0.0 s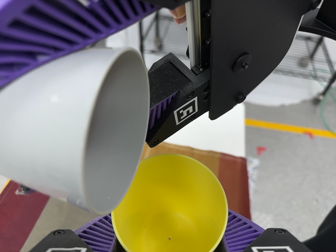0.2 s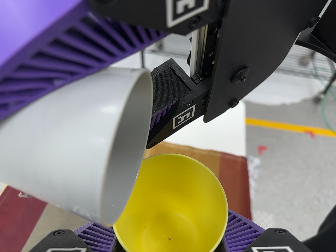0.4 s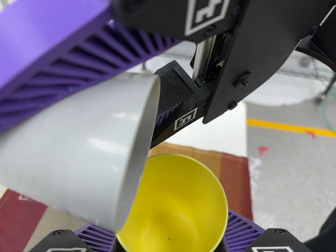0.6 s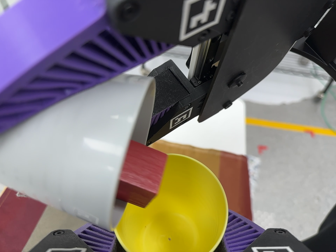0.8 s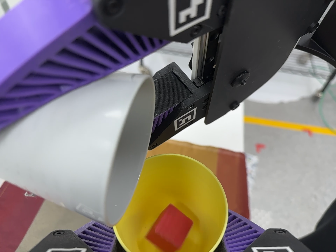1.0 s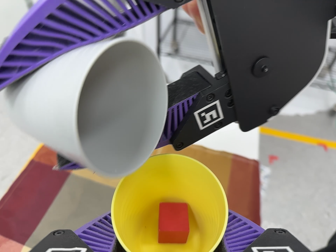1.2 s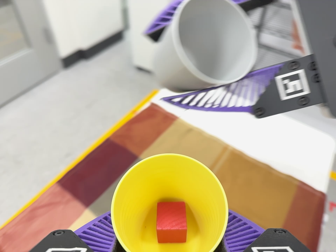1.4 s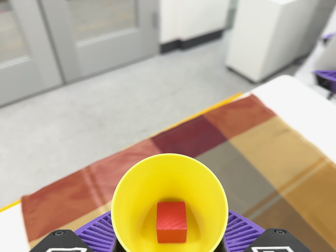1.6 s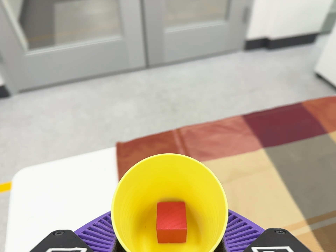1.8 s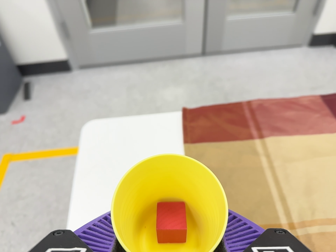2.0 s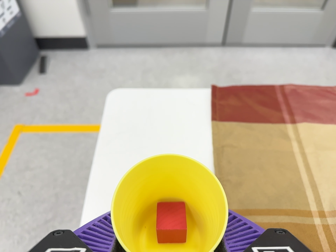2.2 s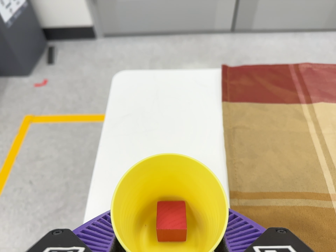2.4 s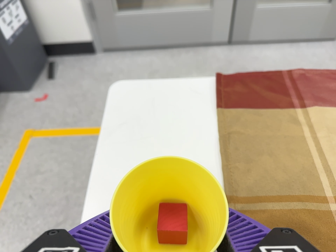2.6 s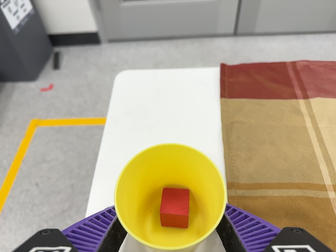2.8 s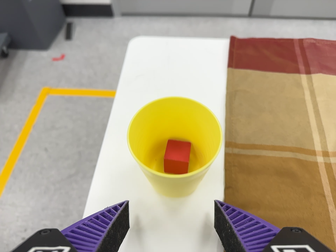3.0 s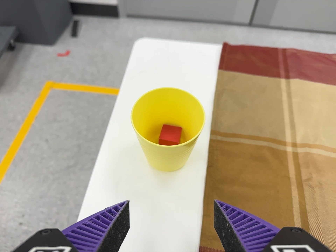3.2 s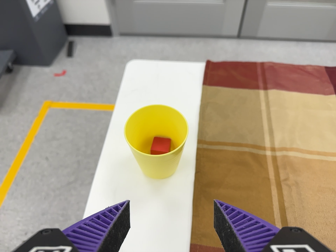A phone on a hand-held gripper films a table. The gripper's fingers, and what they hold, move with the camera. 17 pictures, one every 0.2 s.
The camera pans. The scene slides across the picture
to the right.
The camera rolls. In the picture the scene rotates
clockwise.
0.0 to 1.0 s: The camera shifts only a little, or ends up much as it began.
1.0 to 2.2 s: The scene slides to the right, as the camera pans about 55 degrees to its left. It travels to its left and toward the bottom of its view, about 28 cm, so close, fixed things drift to the right. It rolls about its line of sight by about 55 degrees, and the scene rotates clockwise.
2.2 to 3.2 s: The camera travels backward and toward the bottom of its view, about 14 cm, so what stands in front gets smaller.
The film runs forward here.
